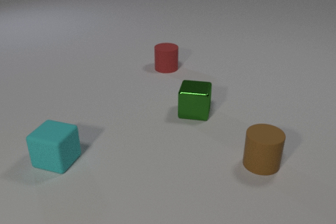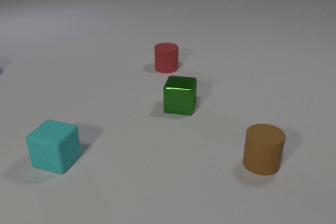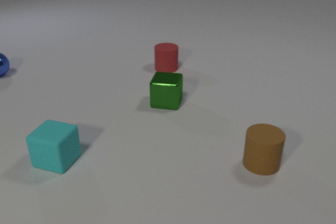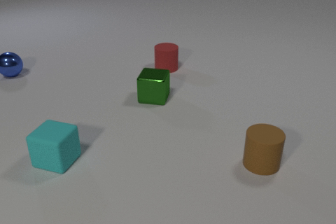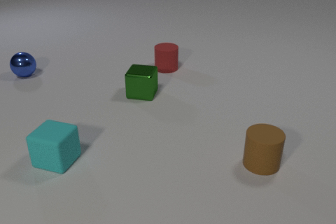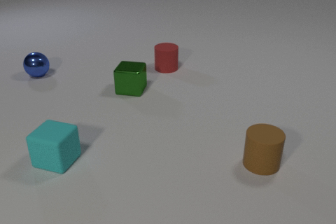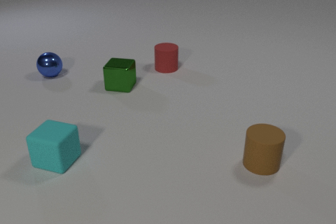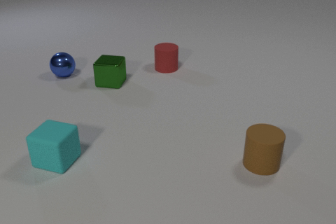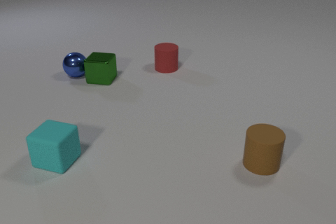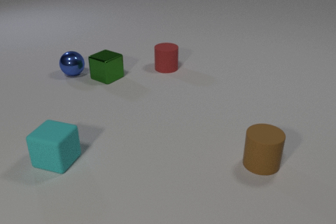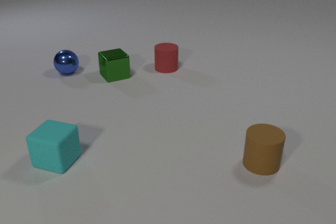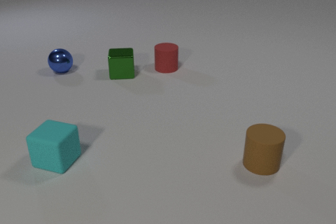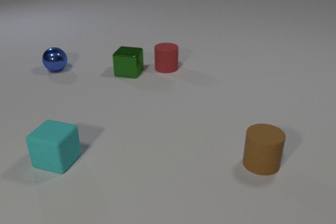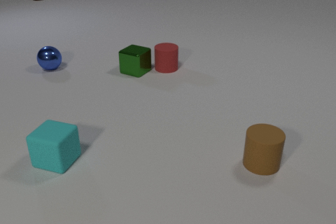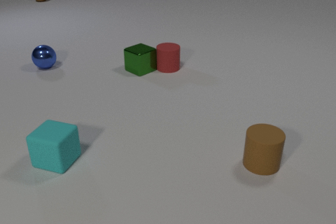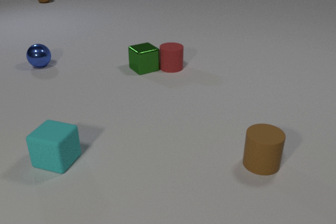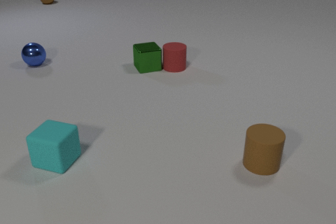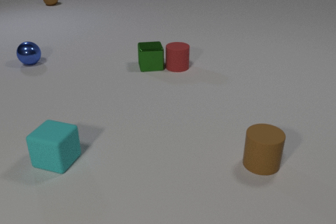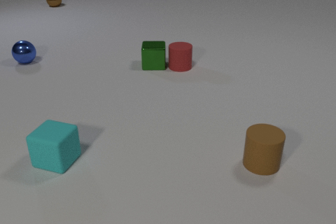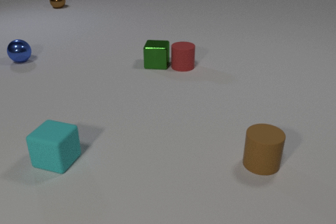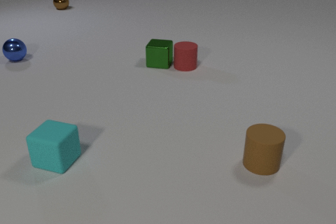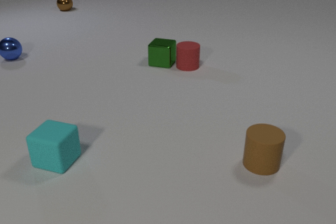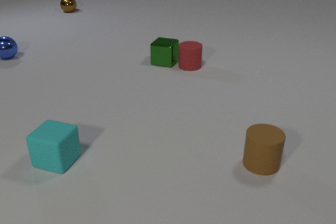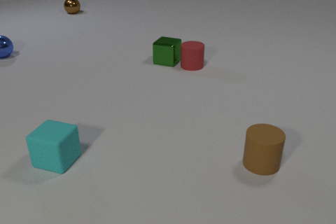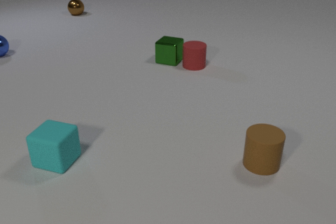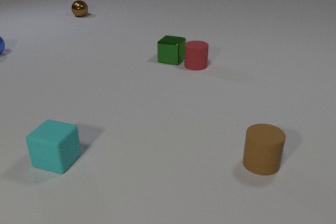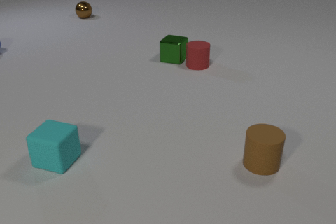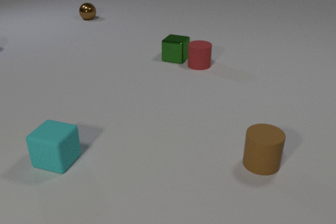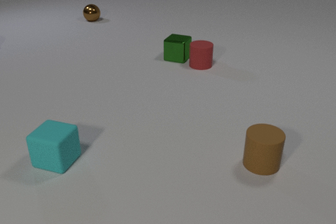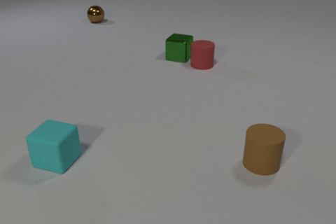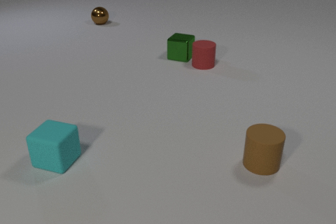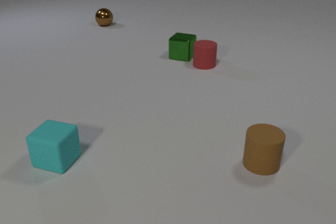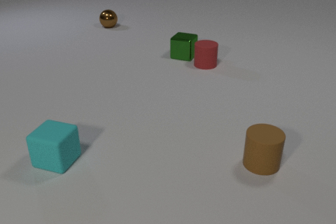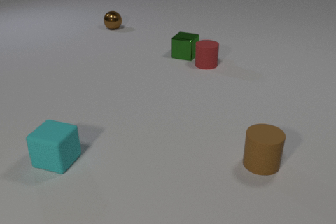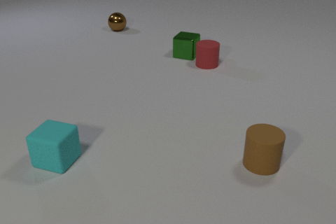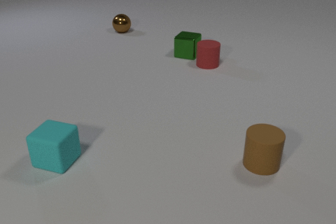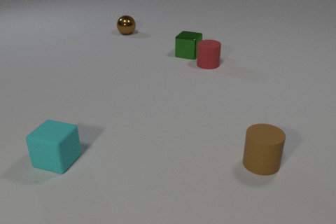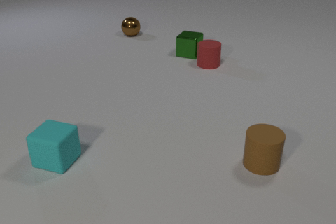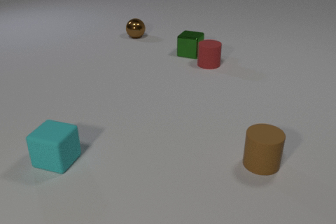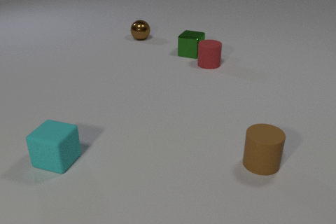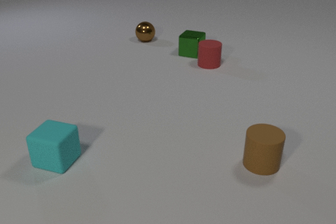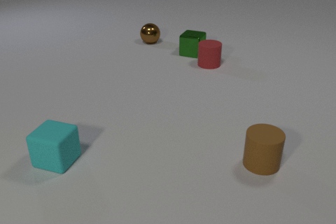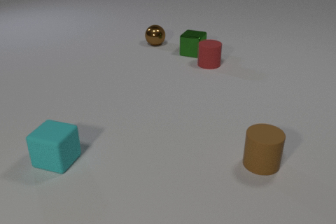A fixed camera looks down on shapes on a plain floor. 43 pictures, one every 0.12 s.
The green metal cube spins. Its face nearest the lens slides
to the left.
The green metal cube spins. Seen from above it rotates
clockwise.
0.00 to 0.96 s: The blue metal sphere comes in at the left edge, rolls to the right. The green metal cube slides to the left and away from the camera.
0.96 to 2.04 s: The blue metal sphere rolls away from the camera and to the left. The green metal cube slides to the right and away from the camera, spins clockwise seen from above by about 165 degrees, its near face sliding to the left. The red rubber cylinder slides to the right. The brown metal sphere comes in at the top edge, rolls toward the camera and to the right. The blue metal sphere and the green metal cube collide. The green metal cube and the red rubber cylinder collide.
2.04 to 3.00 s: The blue metal sphere rolls away from the camera and to the left. The green metal cube slides to the right and away from the camera, spins clockwise seen from above by about 30 degrees, its near face sliding to the left. The red rubber cylinder slides to the right. The brown metal sphere rolls toward the camera and to the right.
3.00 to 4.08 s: The blue metal sphere rolls away from the camera, leaves at the left edge. The green metal cube slides to the right and away from the camera. The red rubber cylinder slides to the right. The brown metal sphere rolls toward the camera and to the right.
4.08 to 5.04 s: The green metal cube slides to the right and away from the camera. The brown metal sphere rolls toward the camera and to the right.
What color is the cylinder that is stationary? brown.
How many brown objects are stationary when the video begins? 1.
Are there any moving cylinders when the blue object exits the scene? yes.
